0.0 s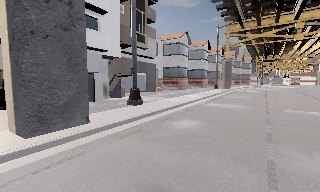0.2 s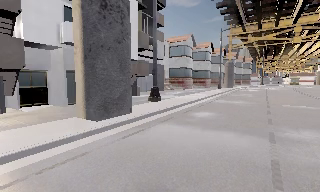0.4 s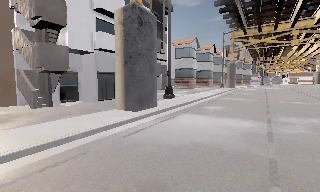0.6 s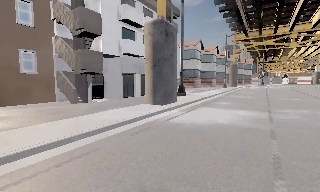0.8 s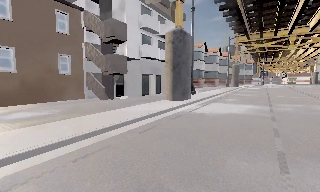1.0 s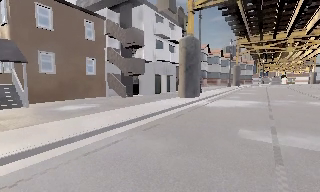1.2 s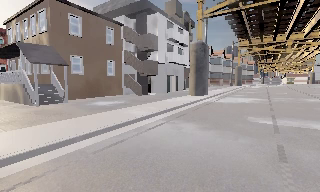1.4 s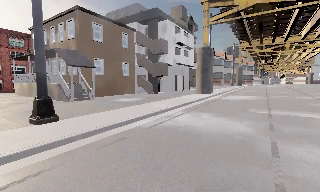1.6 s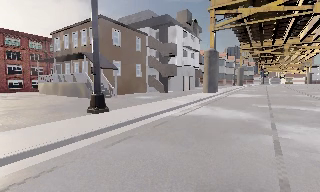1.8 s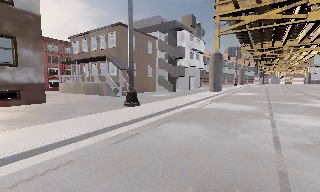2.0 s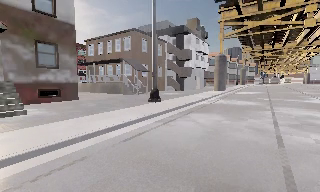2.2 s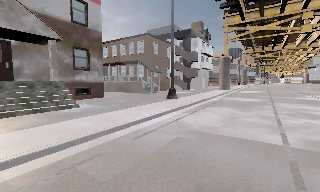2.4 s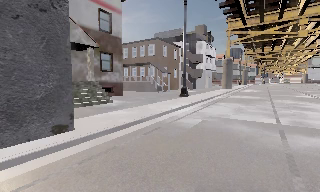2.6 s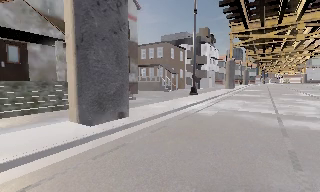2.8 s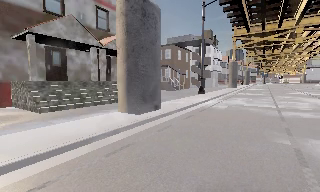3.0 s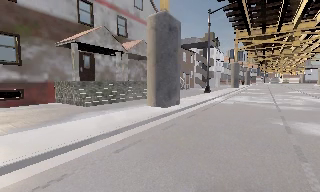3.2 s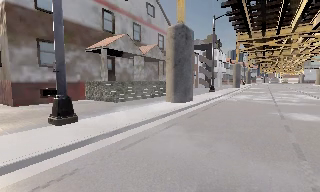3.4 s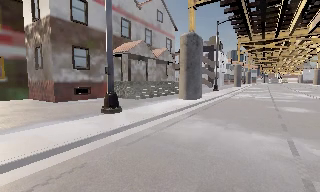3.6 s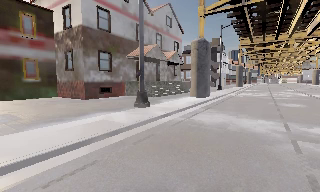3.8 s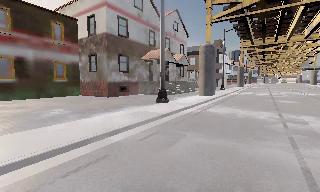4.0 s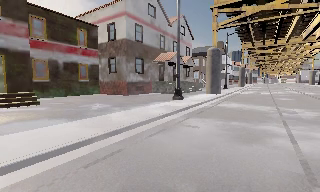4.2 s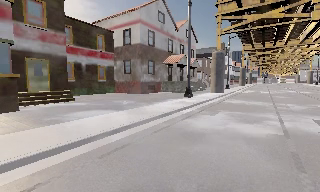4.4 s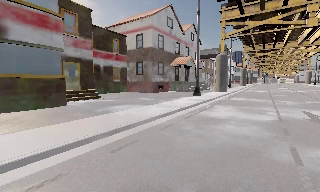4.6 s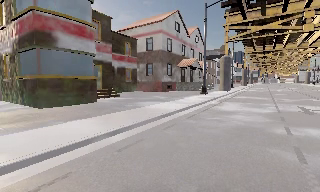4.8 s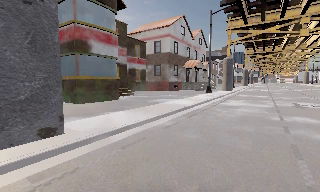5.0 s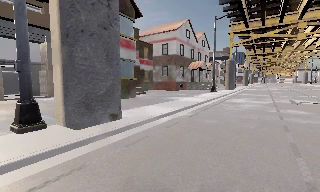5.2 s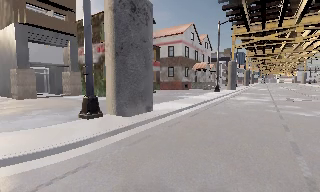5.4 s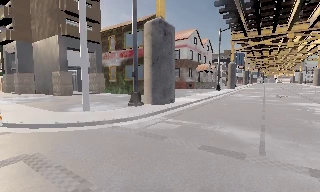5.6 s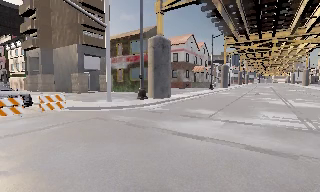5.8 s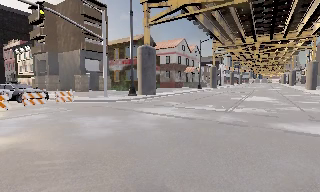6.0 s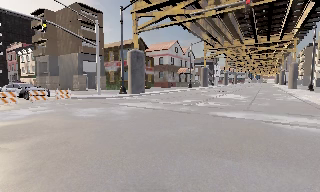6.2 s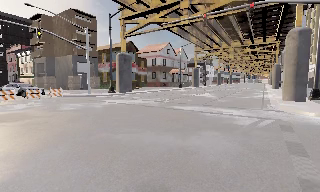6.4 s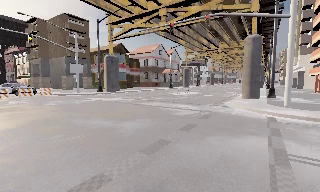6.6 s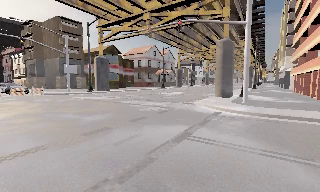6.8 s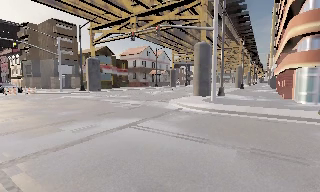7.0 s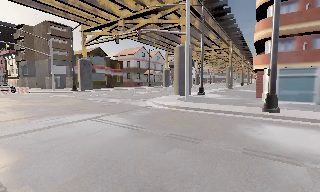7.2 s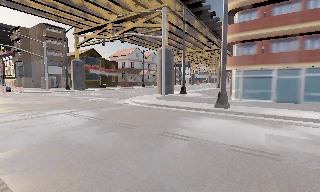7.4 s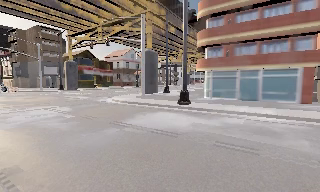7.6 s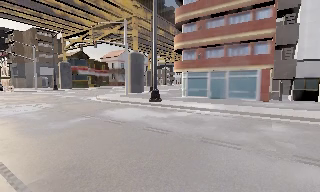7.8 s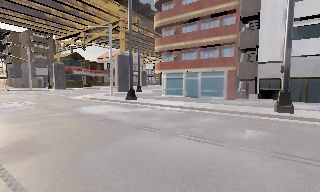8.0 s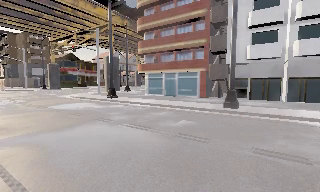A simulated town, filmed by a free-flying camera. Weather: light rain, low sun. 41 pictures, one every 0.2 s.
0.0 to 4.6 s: The camera travels backward and to its left, about 50 m, so what stands in front gets smaller.
4.6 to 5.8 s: The camera travels backward, about 16 m, so what stands in front gets smaller. It gains speed.
5.8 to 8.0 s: The camera travels to its right and backward, about 25 m, so close, fixed things drift to the left.
The film runs forward here.
